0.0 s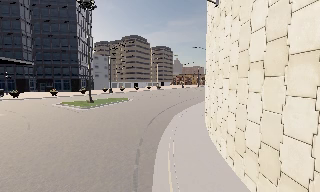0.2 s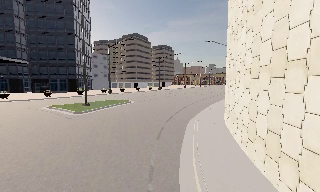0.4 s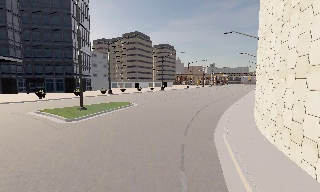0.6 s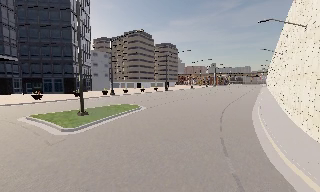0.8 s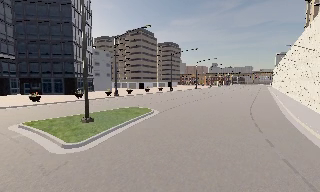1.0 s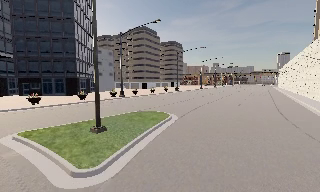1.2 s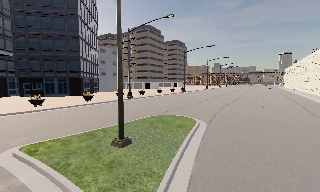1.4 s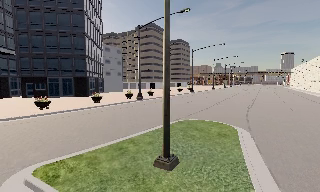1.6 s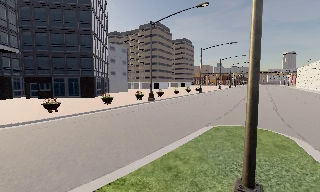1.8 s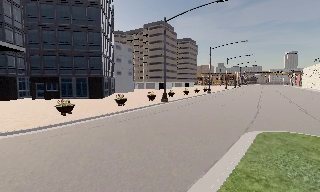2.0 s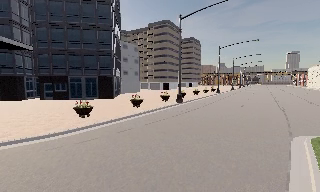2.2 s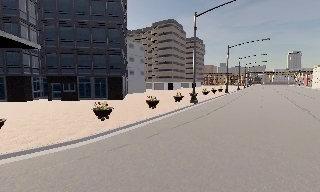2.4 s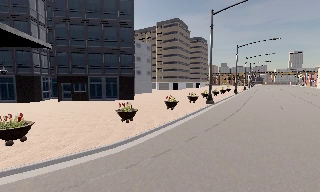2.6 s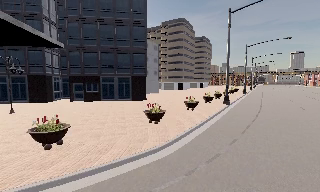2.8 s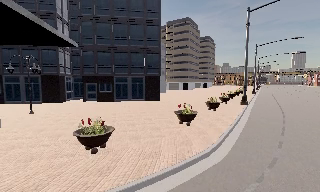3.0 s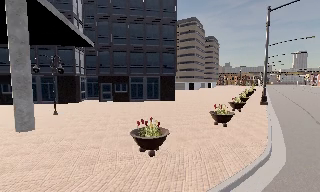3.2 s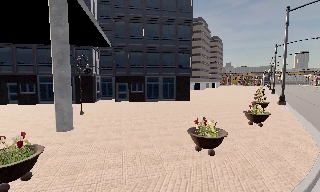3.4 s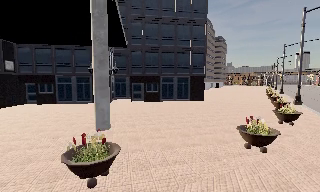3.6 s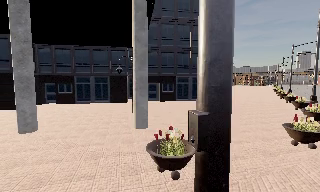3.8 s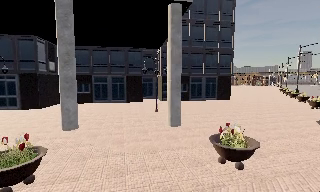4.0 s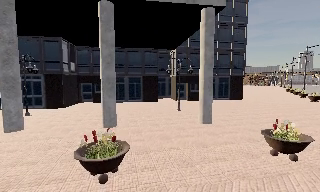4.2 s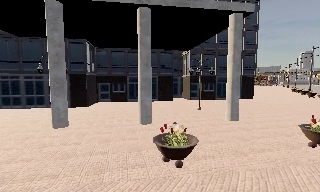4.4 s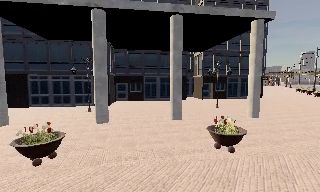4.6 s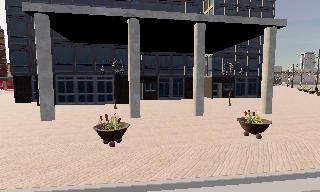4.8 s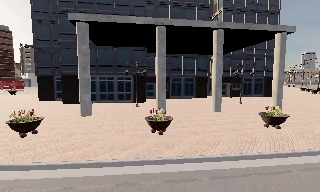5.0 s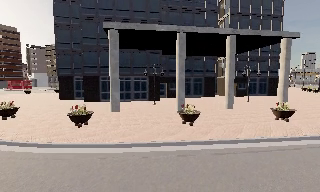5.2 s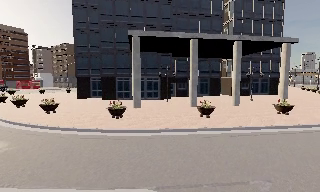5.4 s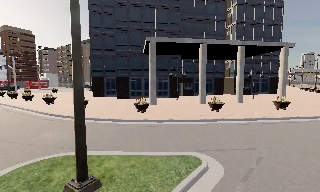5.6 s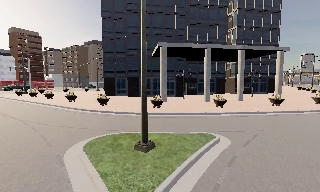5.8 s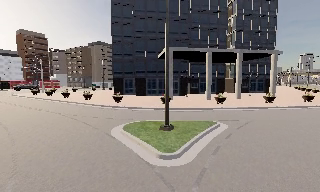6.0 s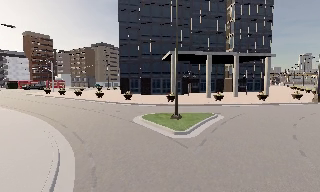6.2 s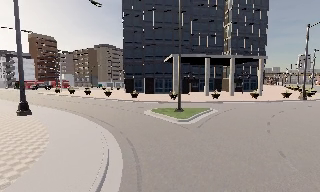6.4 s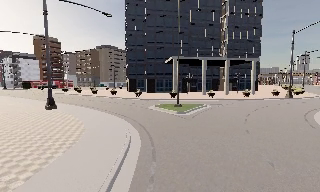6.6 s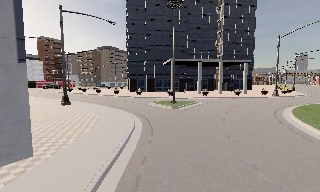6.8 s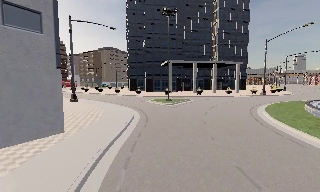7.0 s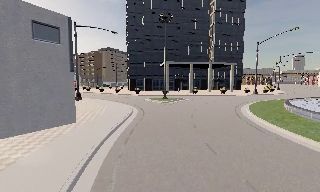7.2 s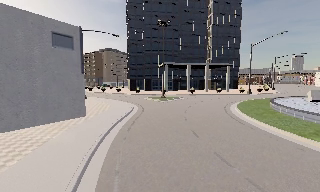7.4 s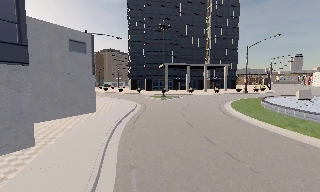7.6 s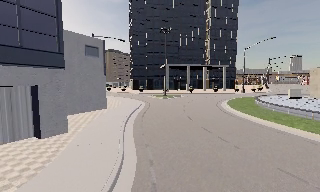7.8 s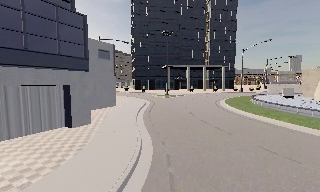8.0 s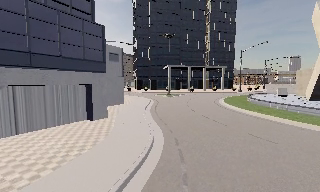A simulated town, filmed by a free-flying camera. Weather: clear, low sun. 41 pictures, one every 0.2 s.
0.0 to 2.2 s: The camera travels forward and to its left, about 25 m, so what stands in front looms larger.
2.2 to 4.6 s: The camera travels to its left, about 25 m, so close, fixed things drift to the right.
4.6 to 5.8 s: The camera travels backward and to its left, about 15 m, so what stands in front gets smaller.
5.8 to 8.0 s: The camera travels backward, about 25 m, so what stands in front gets smaller.
The film runs forward here.
